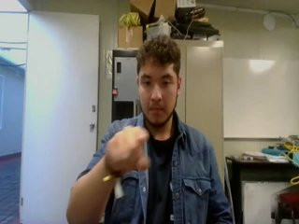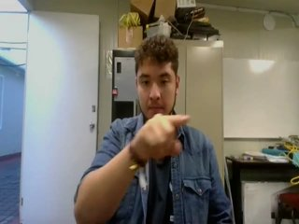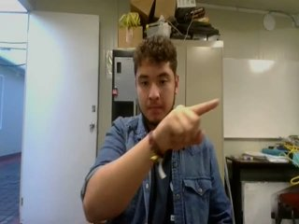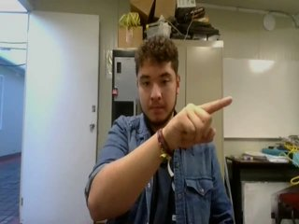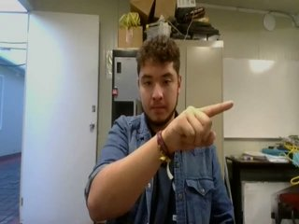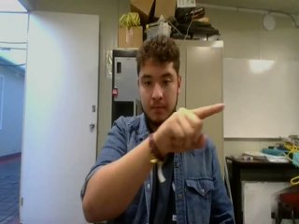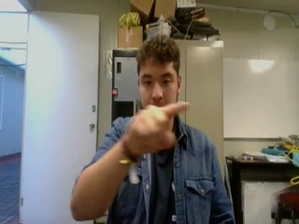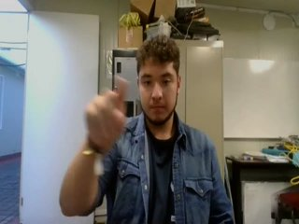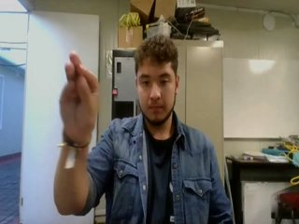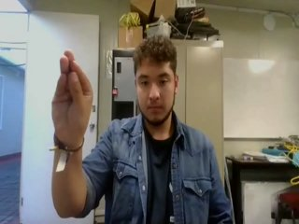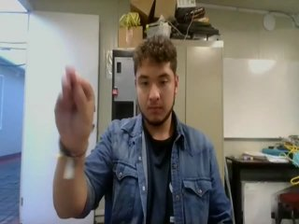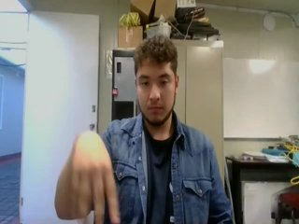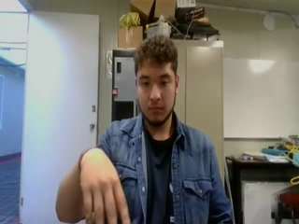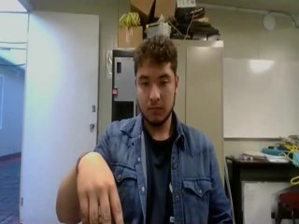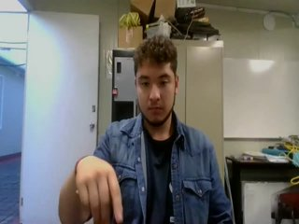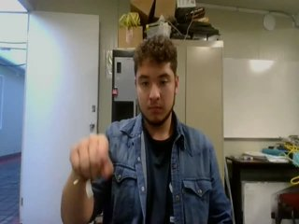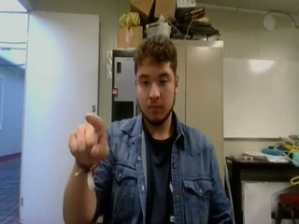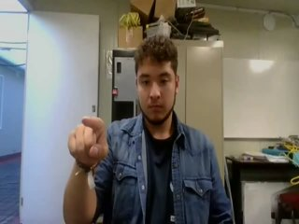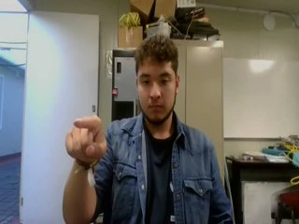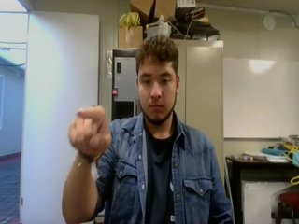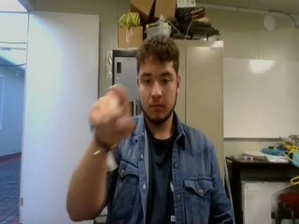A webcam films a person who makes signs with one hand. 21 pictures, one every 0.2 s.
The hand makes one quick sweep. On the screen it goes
downward.
0.0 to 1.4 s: Pointing with one finger.
1.5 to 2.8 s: On the screen the hand sweeps downward. The name of the sign: Throw down.
2.9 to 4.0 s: Pointing with one finger.
